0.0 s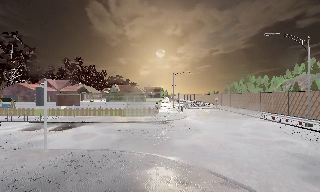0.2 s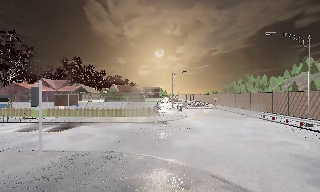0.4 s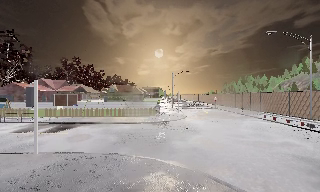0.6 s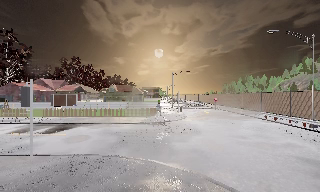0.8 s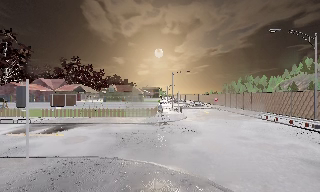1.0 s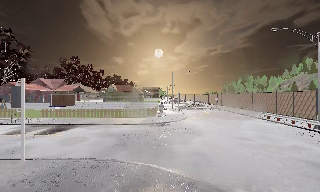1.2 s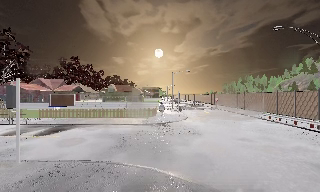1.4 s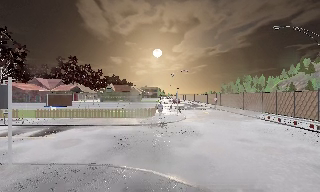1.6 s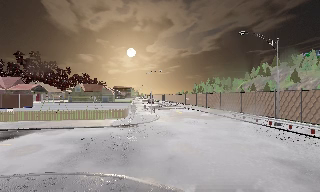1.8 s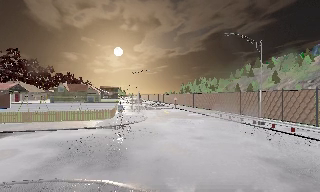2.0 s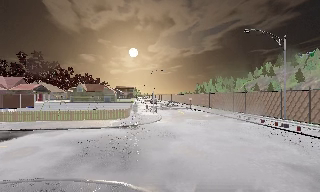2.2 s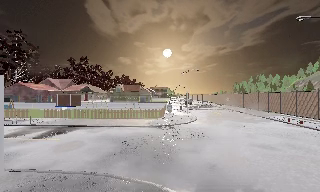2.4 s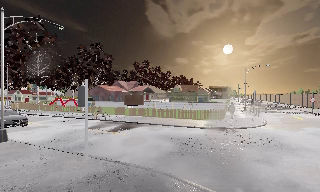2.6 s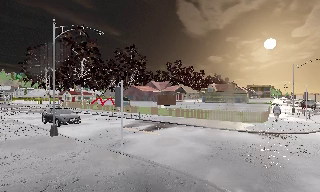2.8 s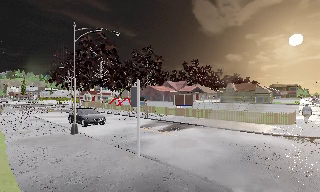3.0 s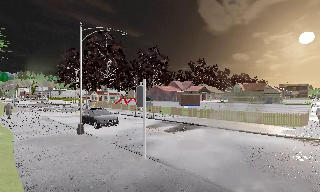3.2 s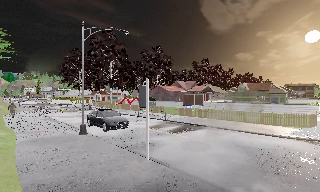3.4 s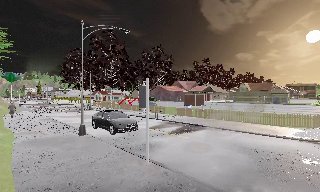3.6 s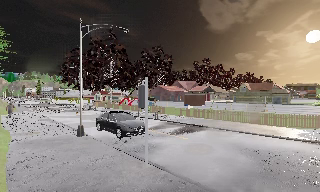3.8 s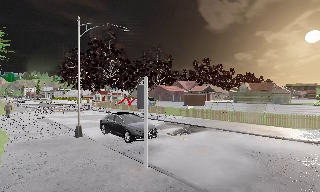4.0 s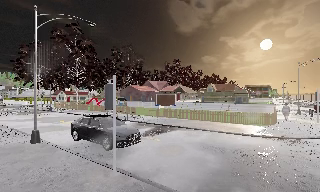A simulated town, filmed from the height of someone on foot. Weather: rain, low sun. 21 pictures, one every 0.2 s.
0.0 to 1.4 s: The camera travels forward, about 1.5 m, so what stands in front looms larger.
1.4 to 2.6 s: The camera swings to its left by about 35 degrees, and the scene slides to the right. It travels forward, about 1.5 m.
2.6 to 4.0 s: The camera travels forward, about 1.5 m, so what stands in front looms larger.
The film runs forward here.
